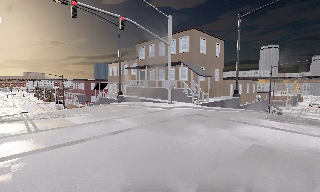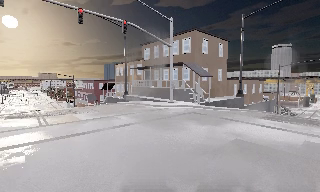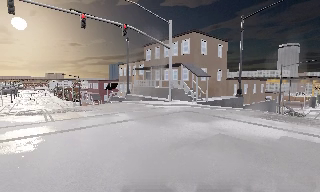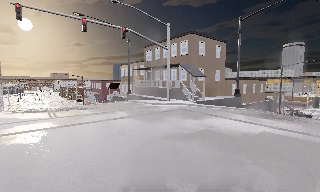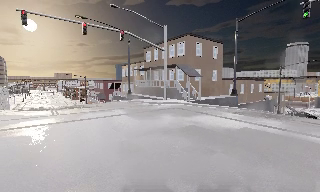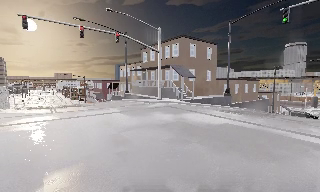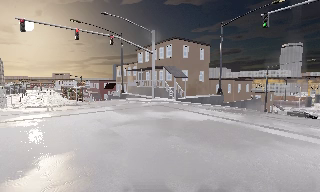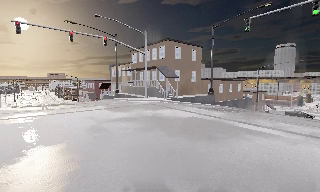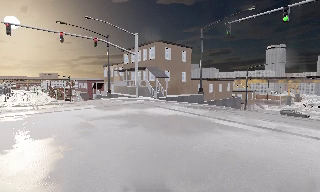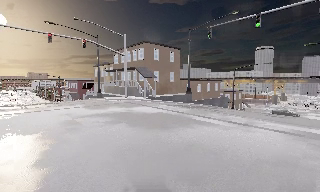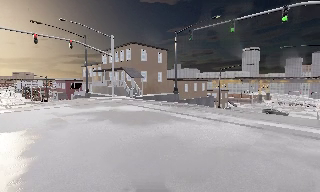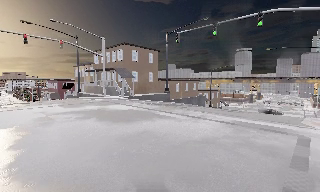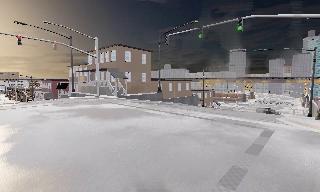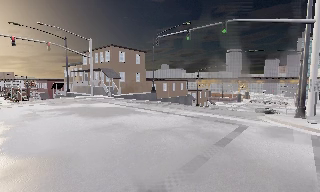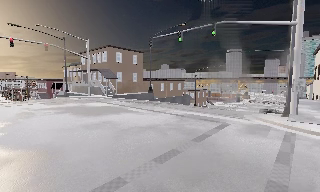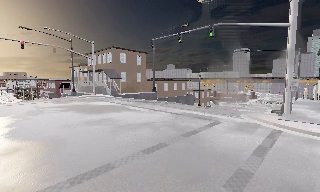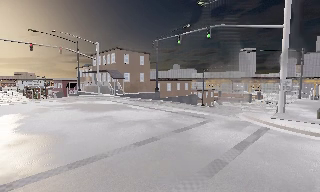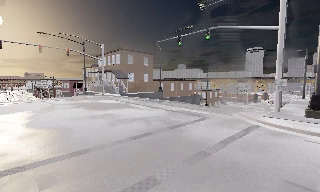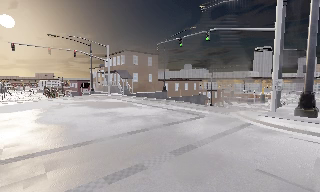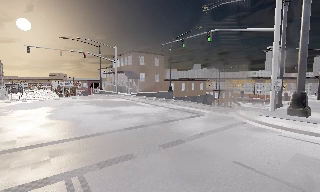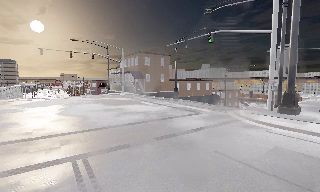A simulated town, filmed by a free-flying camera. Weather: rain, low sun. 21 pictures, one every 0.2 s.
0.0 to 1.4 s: The camera travels backward and to its right, about 6 m, so what stands in front gets smaller.
1.4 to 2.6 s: The camera swings to its right by about 10 degrees, and the scene slides to the left. It travels backward and to its right, about 5 m, so what stands in front gets smaller.
2.6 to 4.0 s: The camera pans to its left, which is counterclockwise from overhead, by about 15 degrees. It travels backward and to its right, about 5 m, so what stands in front gets smaller.
The film runs forward here.
